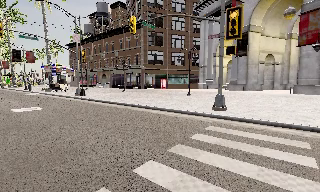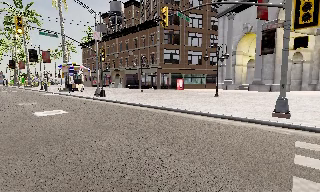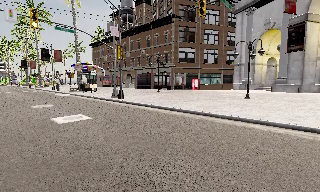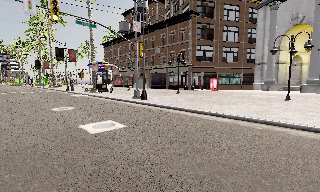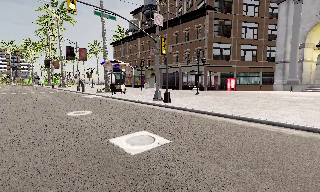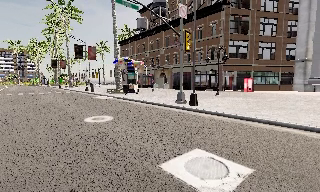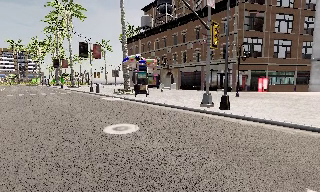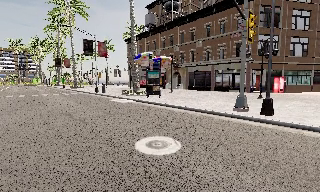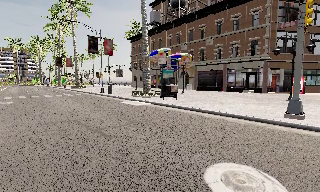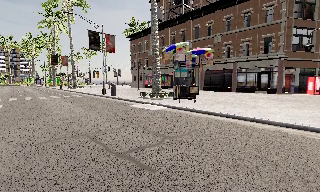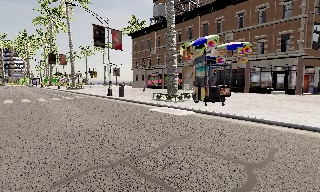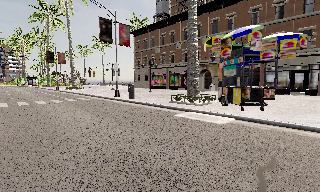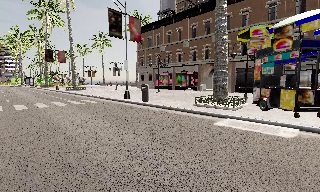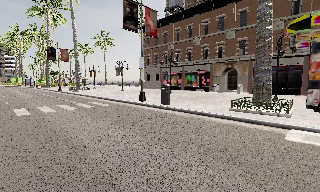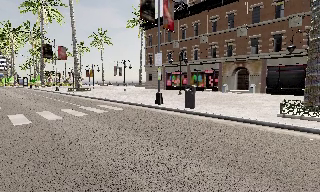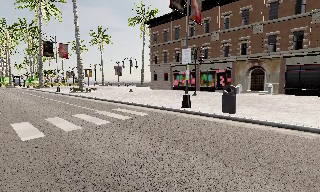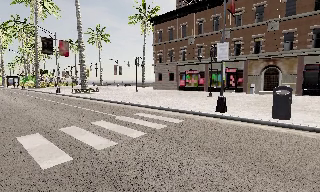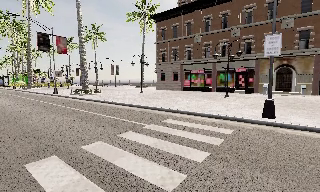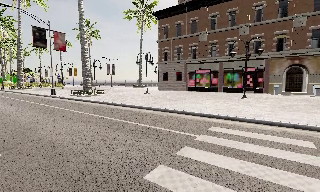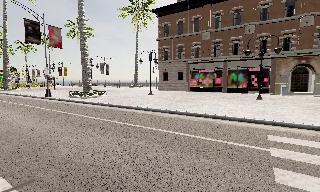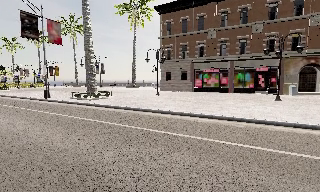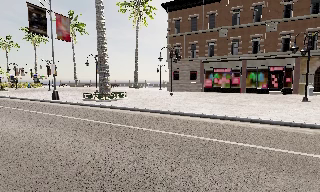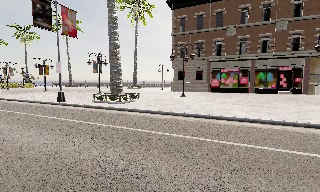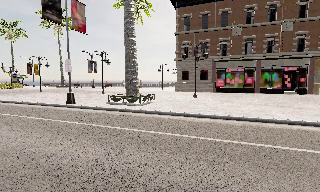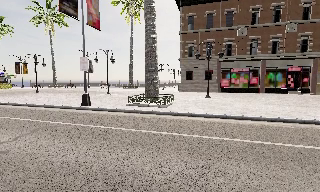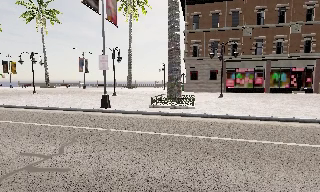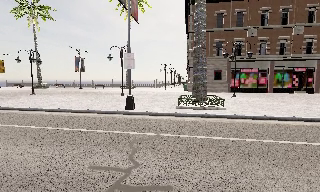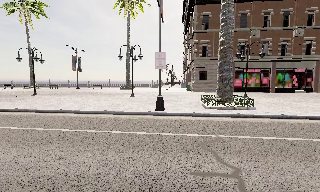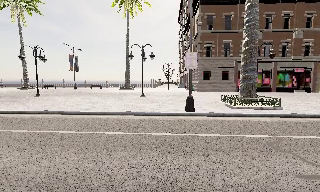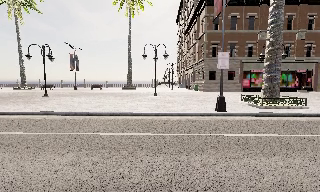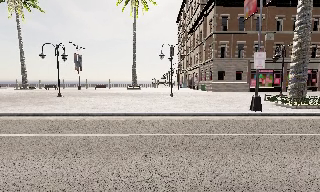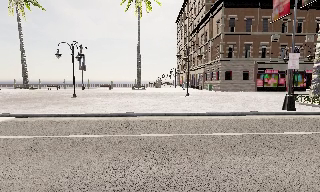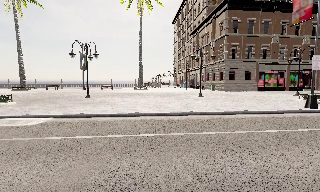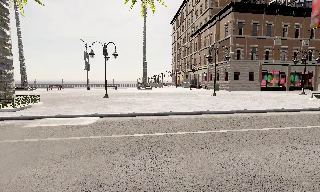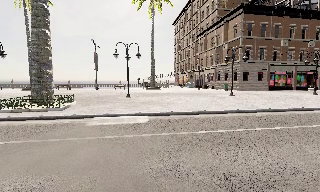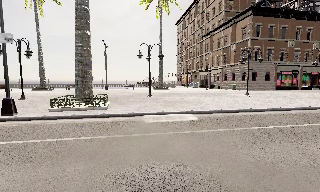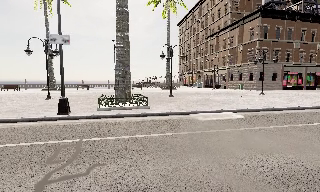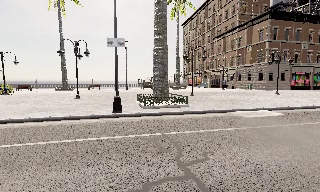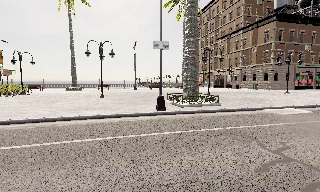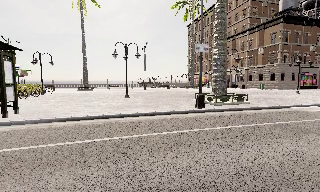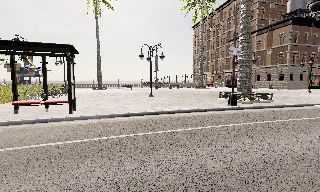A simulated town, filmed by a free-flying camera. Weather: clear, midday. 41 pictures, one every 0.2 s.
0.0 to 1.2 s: The scene slides to the right, as the camera pans about 10 degrees to its left. It travels to its left and forward, about 11 m, so close, fixed things drift to the right.
1.2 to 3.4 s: The camera pans to its right, which is clockwise from overhead, by about 10 degrees. It travels forward and to its left, about 20 m, so what stands in front looms larger.
3.4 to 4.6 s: The camera pans to its right, which is clockwise from overhead, by about 15 degrees. It travels to its left and forward, about 12 m, so close, fixed things drift to the right.
4.6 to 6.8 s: The camera pans to its right, which is clockwise from overhead, by about 30 degrees. It travels to its left, about 20 m, so close, fixed things drift to the right.
6.8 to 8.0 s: The camera travels to its left, about 13 m, so close, fixed things drift to the right.
The film runs forward here.
